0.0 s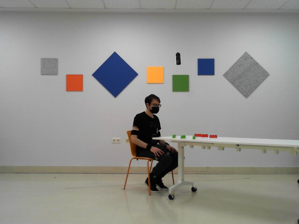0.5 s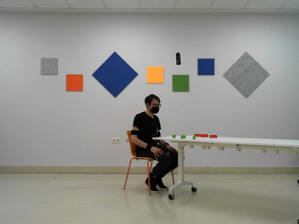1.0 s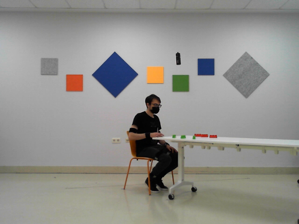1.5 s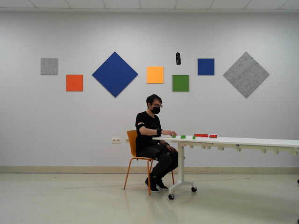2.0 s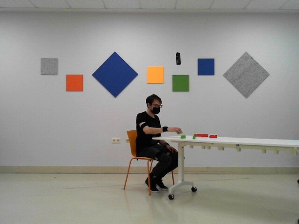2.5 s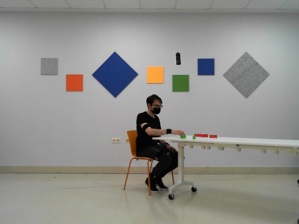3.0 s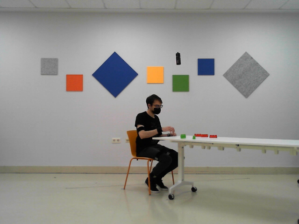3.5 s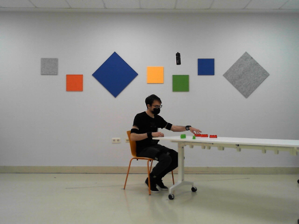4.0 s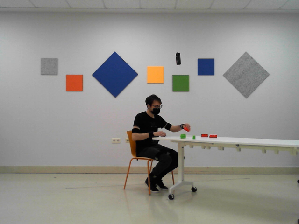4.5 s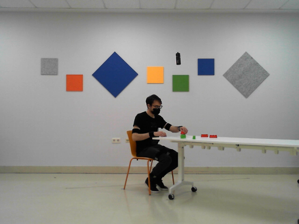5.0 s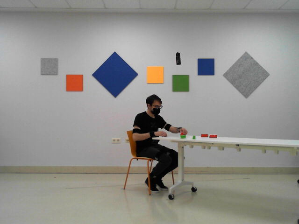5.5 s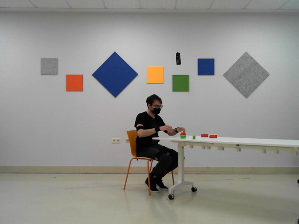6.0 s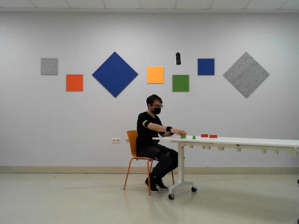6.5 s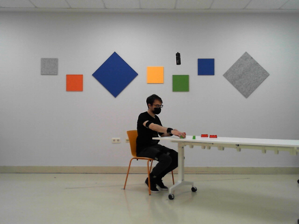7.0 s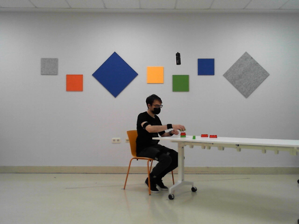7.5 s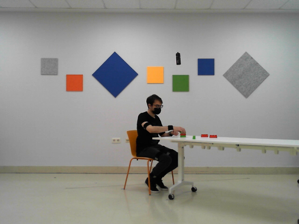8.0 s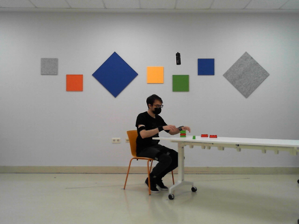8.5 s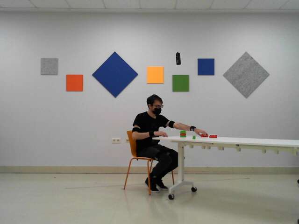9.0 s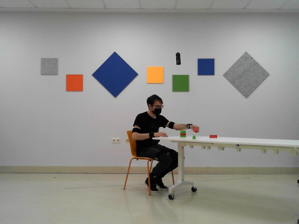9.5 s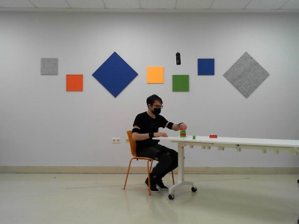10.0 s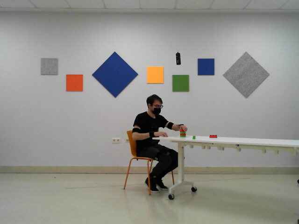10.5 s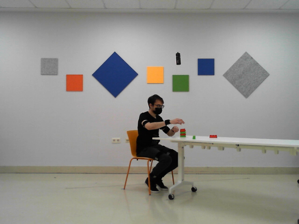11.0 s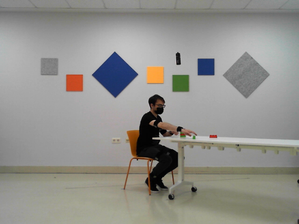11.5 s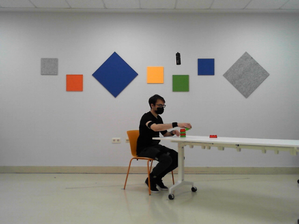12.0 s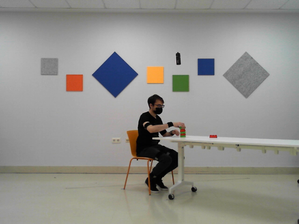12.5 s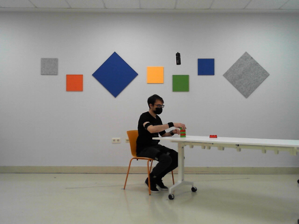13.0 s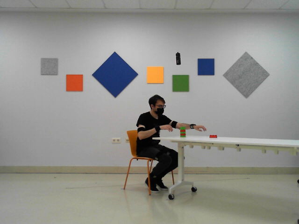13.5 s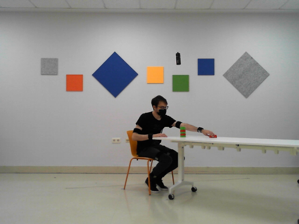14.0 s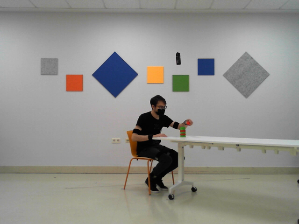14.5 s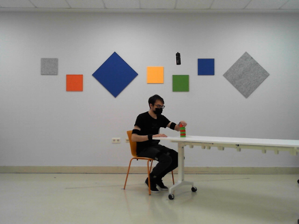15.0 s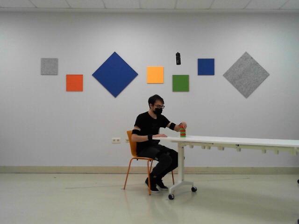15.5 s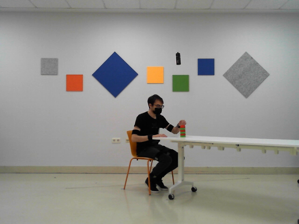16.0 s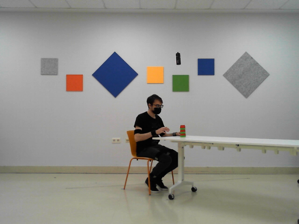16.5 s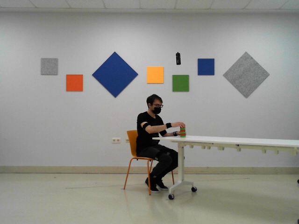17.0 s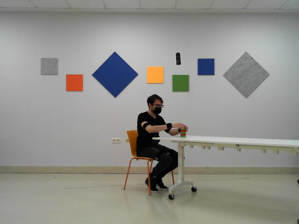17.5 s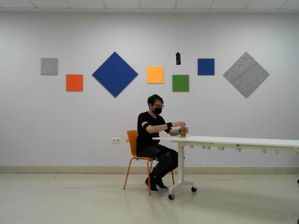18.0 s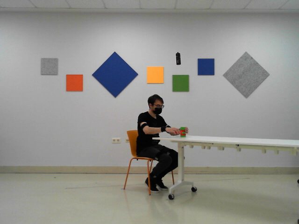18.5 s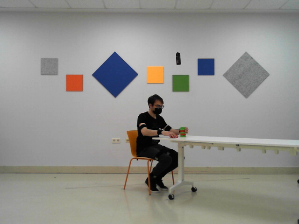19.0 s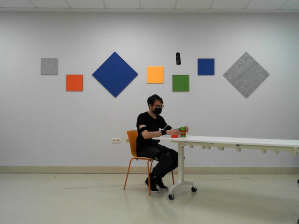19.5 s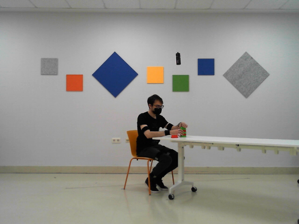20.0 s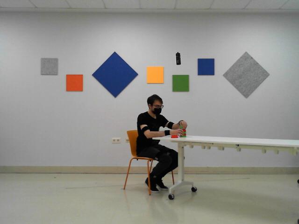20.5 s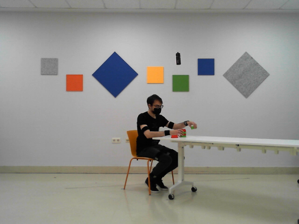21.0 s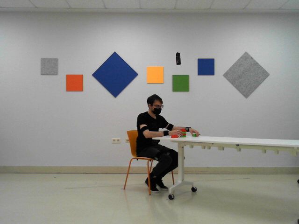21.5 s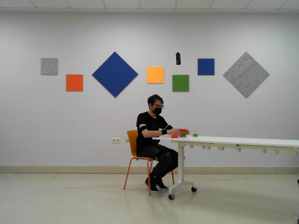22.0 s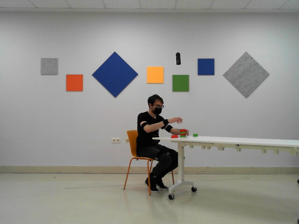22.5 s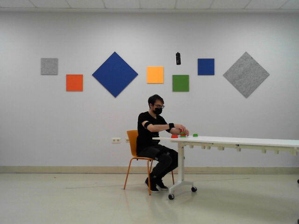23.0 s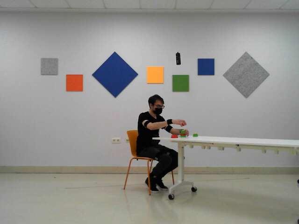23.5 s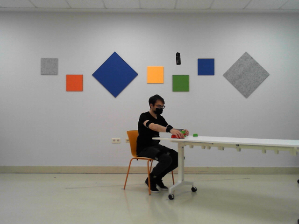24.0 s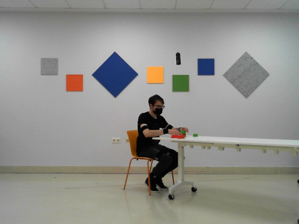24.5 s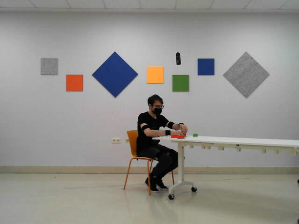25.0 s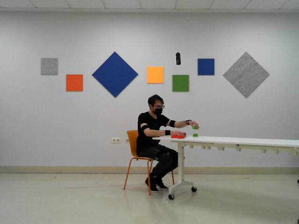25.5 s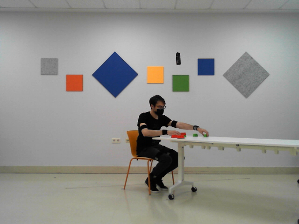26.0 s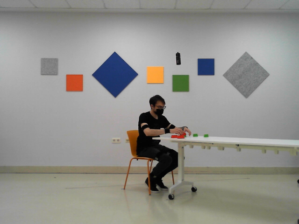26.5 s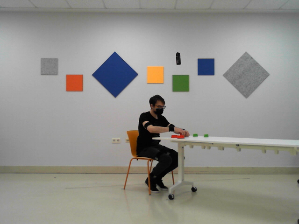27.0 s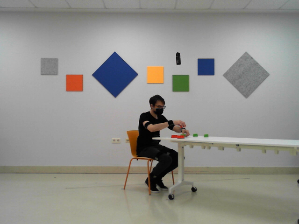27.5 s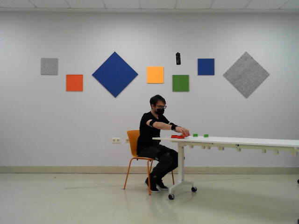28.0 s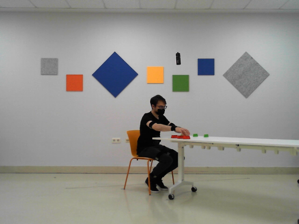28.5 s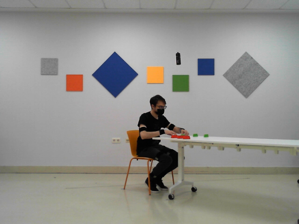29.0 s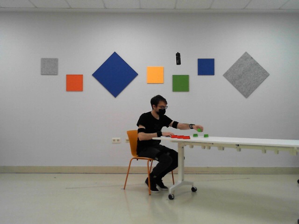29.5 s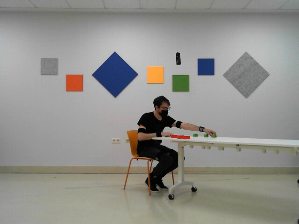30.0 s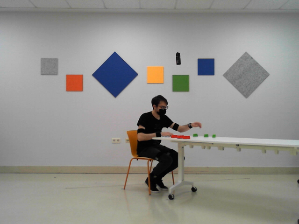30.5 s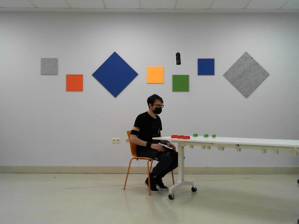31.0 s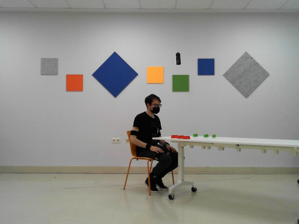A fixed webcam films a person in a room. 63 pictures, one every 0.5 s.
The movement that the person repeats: Assemble and disassemble a 6-piece LEGO tower.
